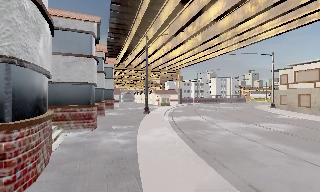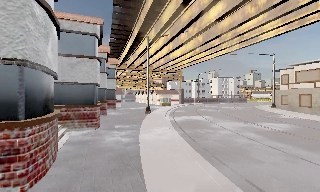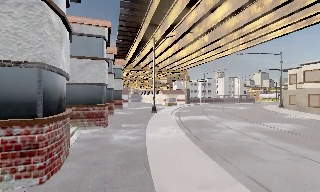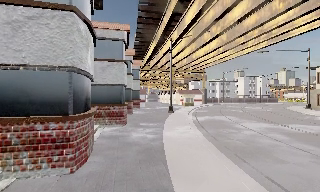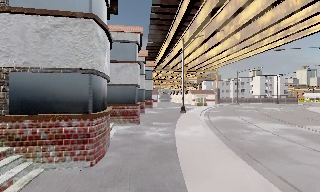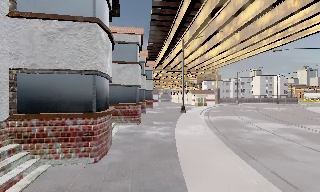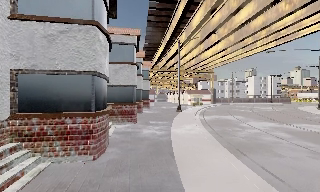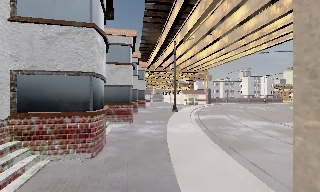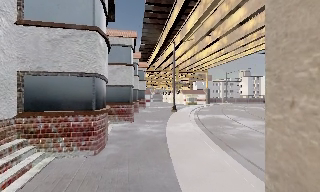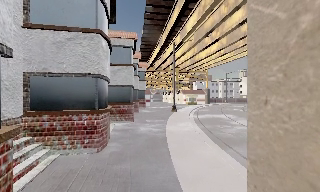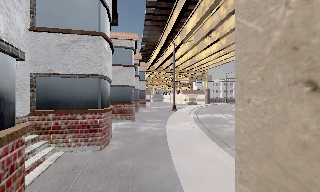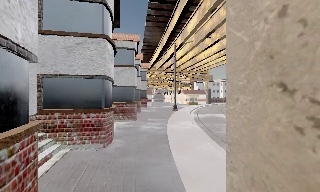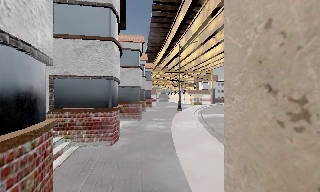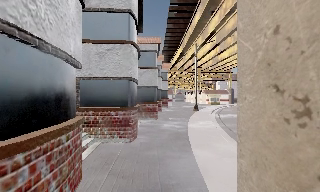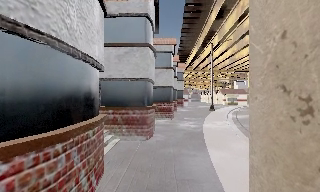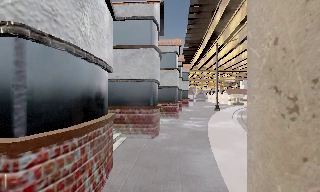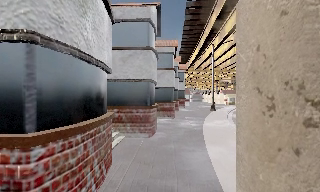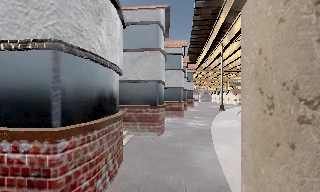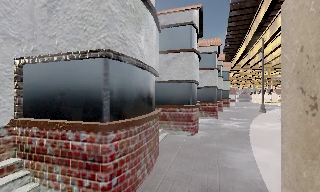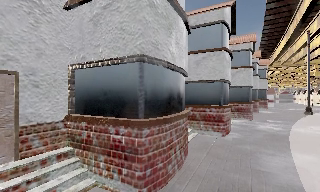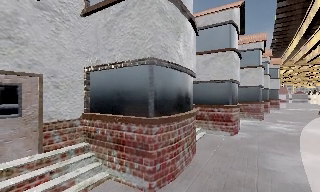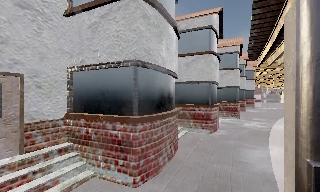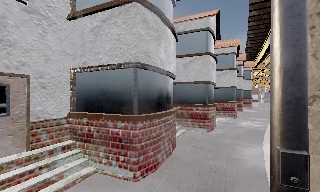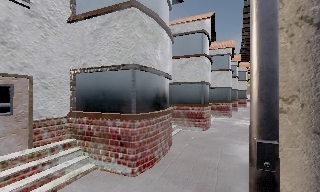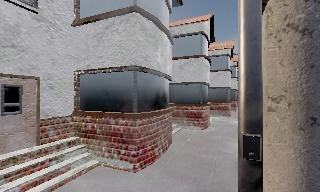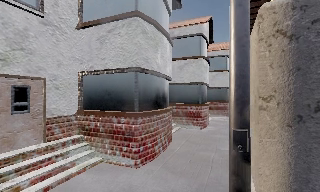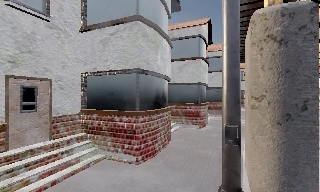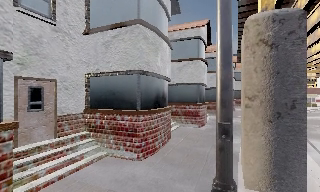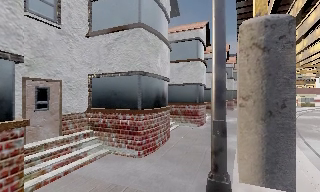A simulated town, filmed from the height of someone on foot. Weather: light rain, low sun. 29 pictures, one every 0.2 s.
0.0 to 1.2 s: The camera swings to its left by about 10 degrees, and the scene slides to the right. It travels backward, about 2 m, so what stands in front gets smaller.
1.2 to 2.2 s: The camera travels backward, about 1.5 m, so what stands in front gets smaller.
2.2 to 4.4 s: The camera swings to its left by about 35 degrees, and the scene slides to the right. It travels backward, about 3.5 m.
4.4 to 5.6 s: The camera travels backward, about 2 m, so what stands in front gets smaller.
The film runs backward here.
